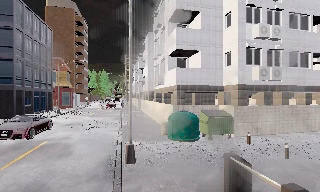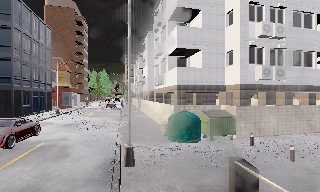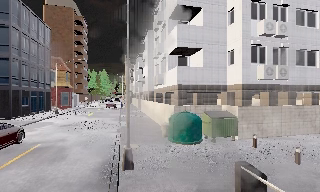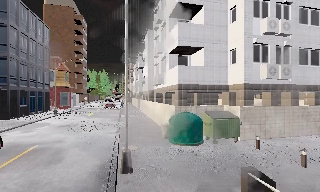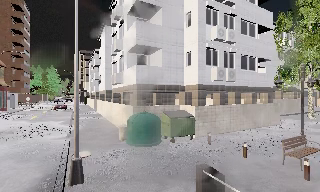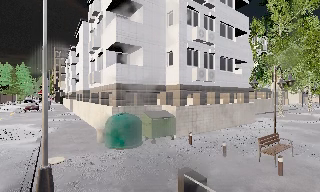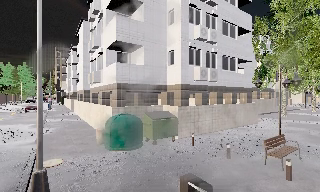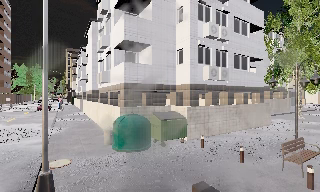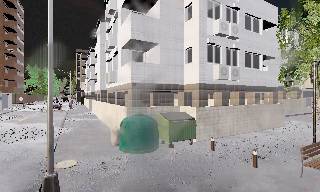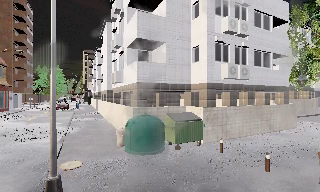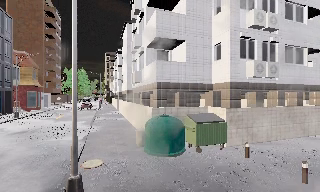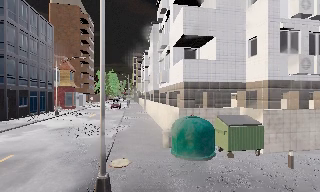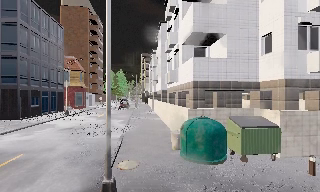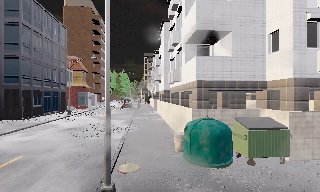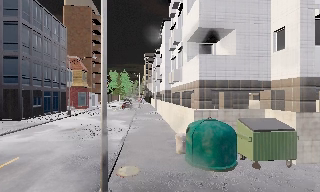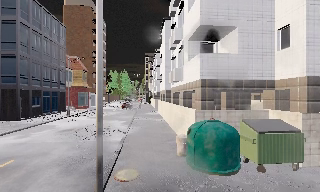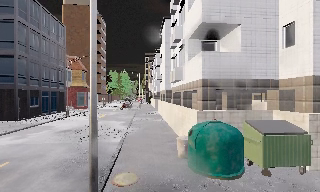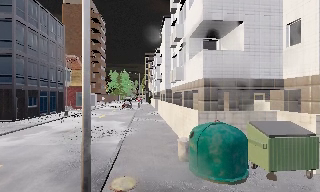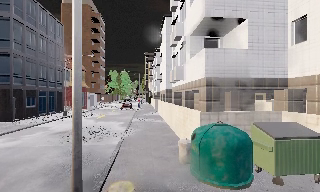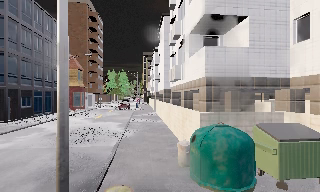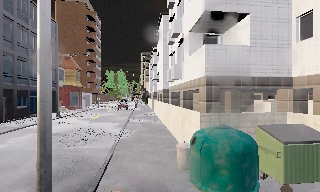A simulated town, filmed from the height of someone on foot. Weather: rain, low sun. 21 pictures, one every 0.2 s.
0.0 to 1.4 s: The scene slides to the left, as the camera pans about 20 degrees to its right. It travels forward, about 1.5 m, so what stands in front looms larger.
1.4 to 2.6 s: The scene slides to the right, as the camera pans about 25 degrees to its left. It travels forward, about 1.5 m, so what stands in front looms larger.
2.6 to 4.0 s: The camera travels forward, about 2 m, so what stands in front looms larger.
The film runs forward here.
